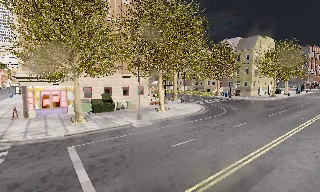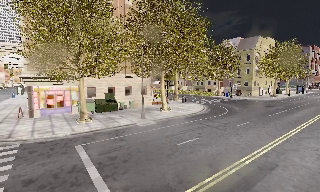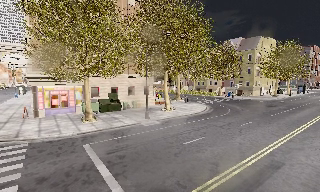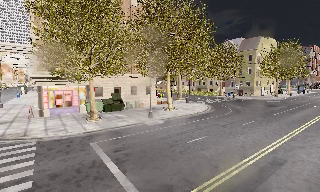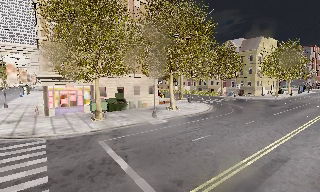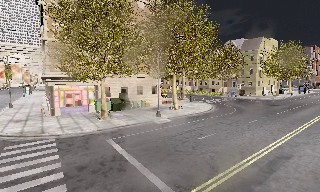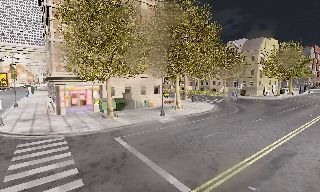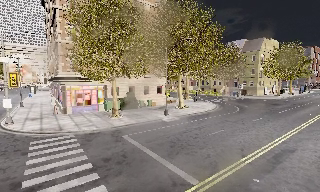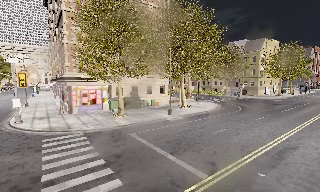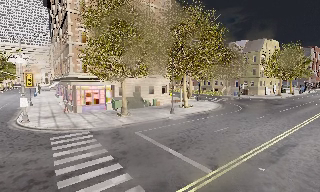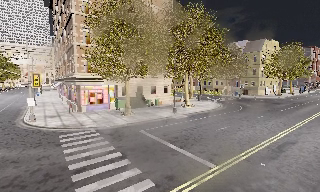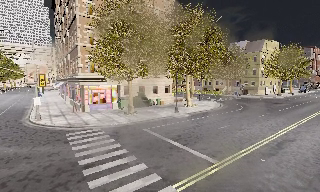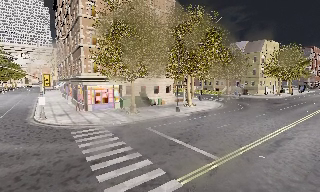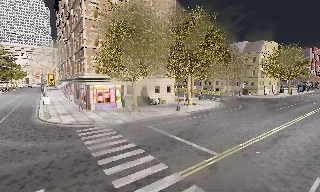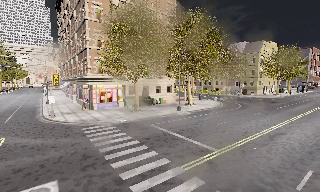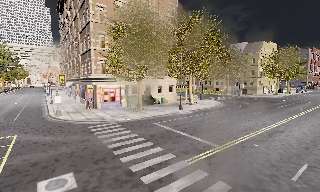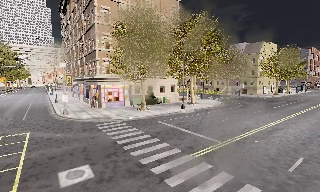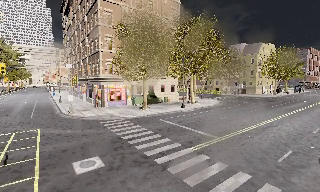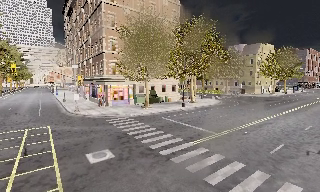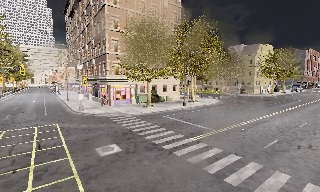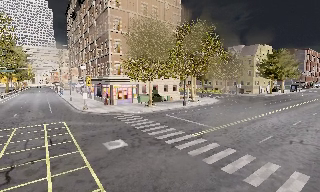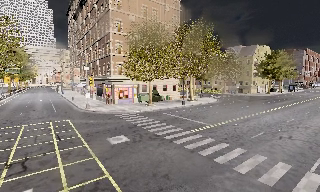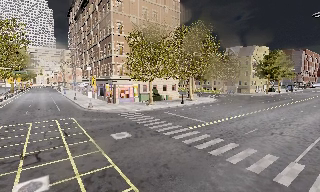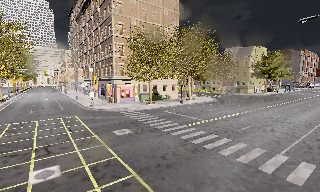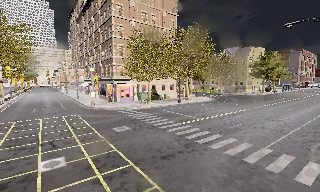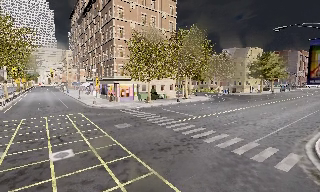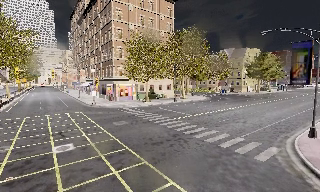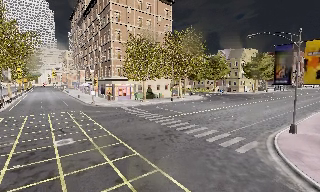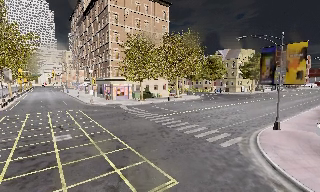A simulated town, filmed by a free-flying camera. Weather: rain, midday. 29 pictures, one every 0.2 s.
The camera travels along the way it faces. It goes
backward.
0.0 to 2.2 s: The camera travels to its left and backward, about 5 m, so close, fixed things drift to the right.
2.2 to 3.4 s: The camera travels backward, about 3.5 m, so what stands in front gets smaller. It gains speed.
3.4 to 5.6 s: The camera travels backward, about 10 m, so what stands in front gets smaller.
The film runs backward here.
